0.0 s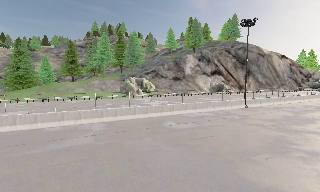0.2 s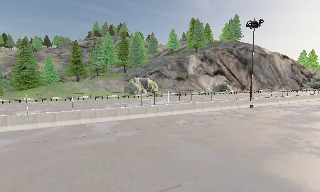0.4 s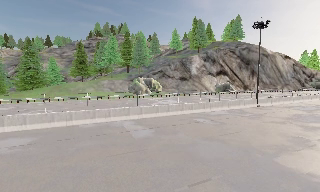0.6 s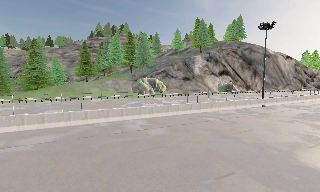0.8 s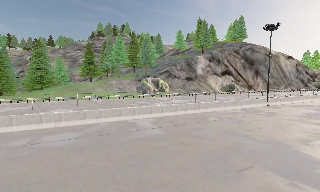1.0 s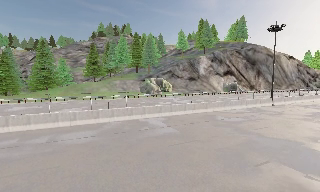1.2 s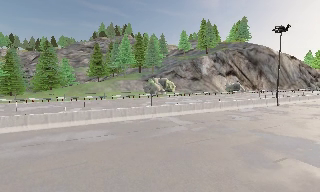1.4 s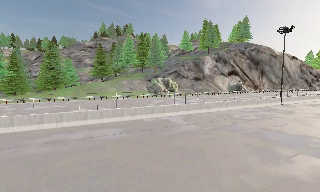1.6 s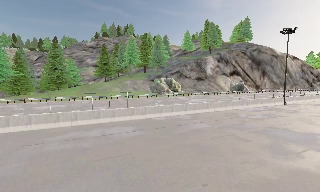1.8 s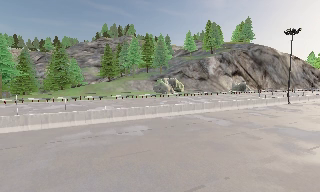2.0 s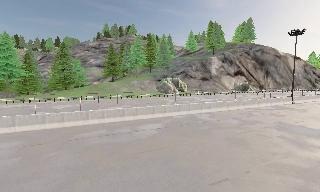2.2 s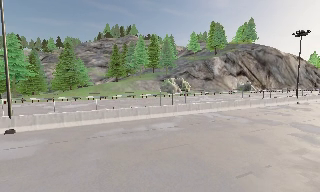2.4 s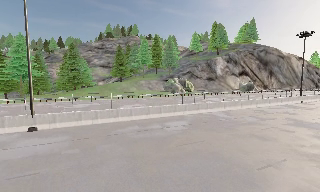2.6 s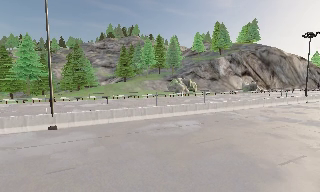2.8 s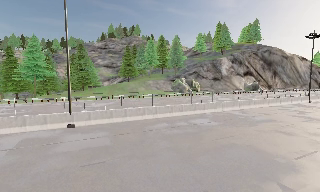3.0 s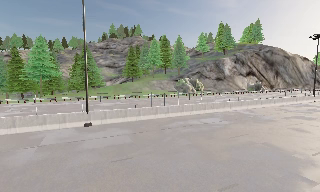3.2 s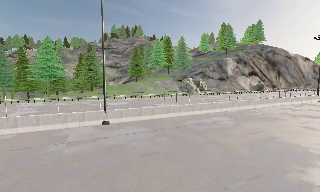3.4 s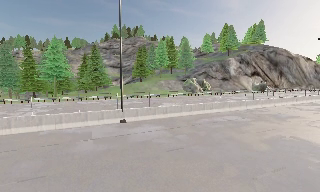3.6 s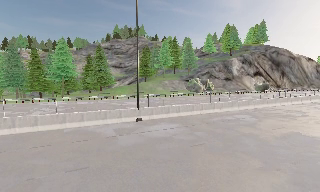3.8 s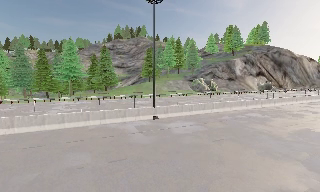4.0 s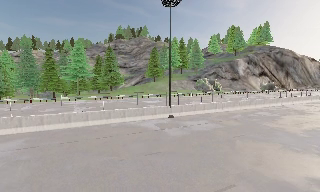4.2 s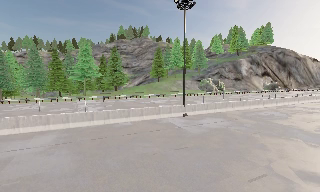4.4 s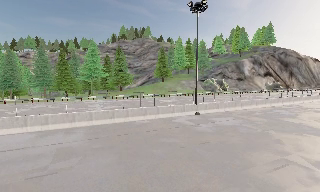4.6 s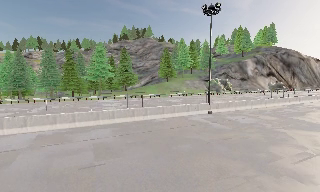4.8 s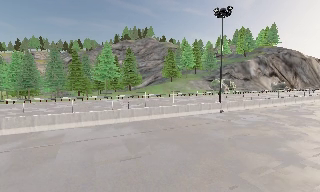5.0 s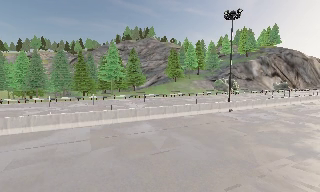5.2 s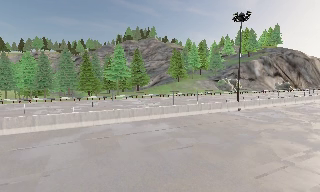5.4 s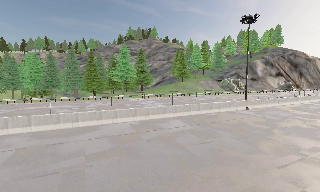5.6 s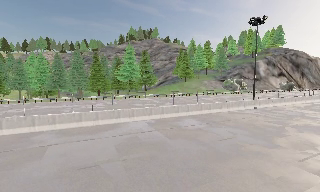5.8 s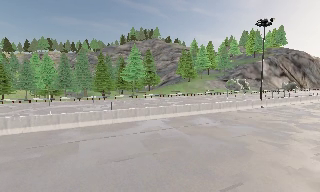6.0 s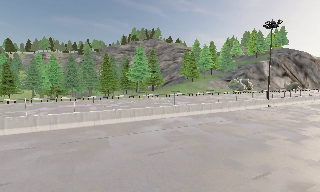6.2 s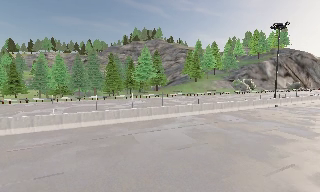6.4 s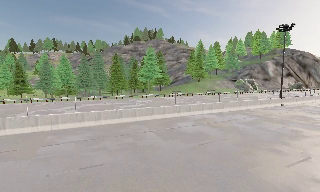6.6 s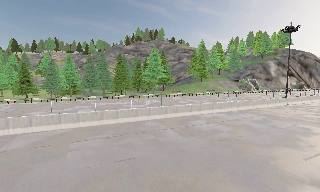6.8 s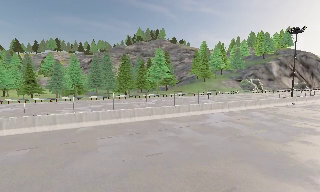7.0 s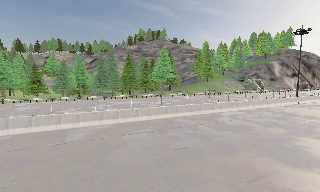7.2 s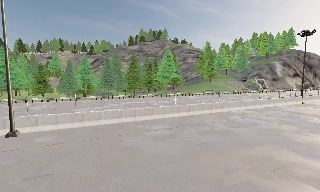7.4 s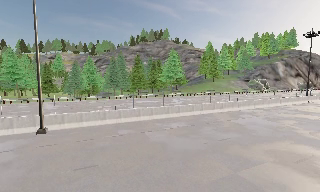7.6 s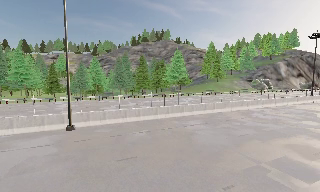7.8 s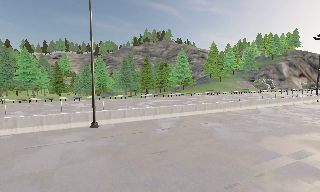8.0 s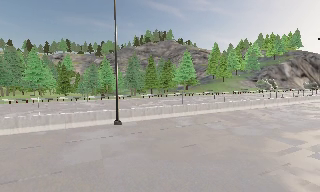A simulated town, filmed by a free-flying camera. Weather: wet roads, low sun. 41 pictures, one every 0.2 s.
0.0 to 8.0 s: The camera travels to its left and backward, about 55 m, so close, fixed things drift to the right.
The film runs backward here.
